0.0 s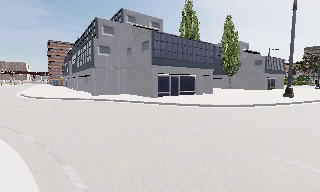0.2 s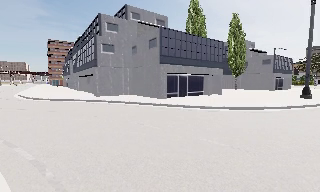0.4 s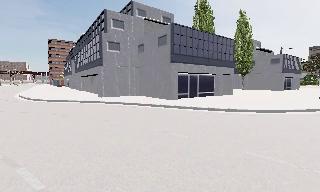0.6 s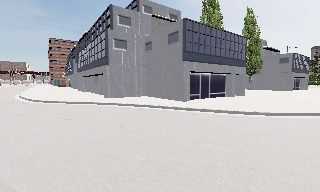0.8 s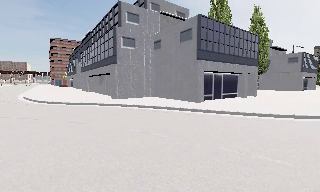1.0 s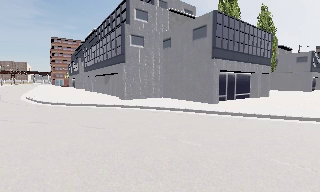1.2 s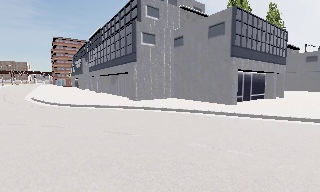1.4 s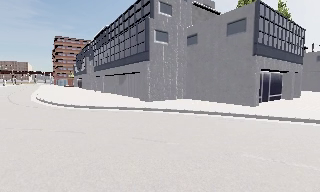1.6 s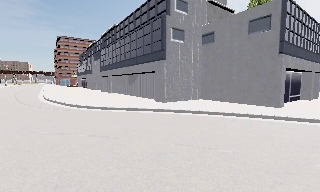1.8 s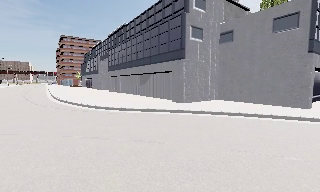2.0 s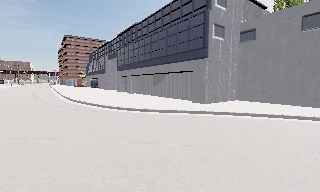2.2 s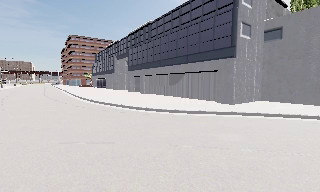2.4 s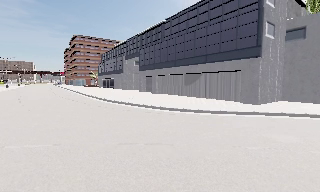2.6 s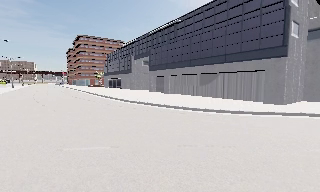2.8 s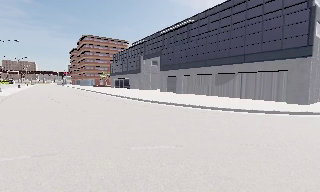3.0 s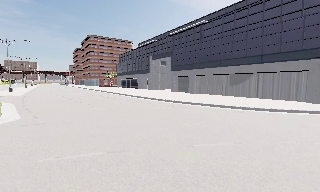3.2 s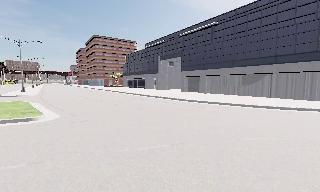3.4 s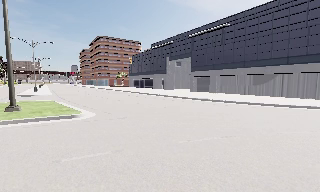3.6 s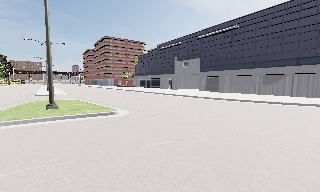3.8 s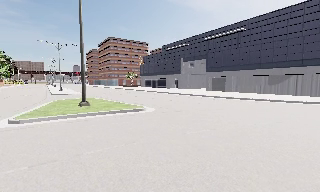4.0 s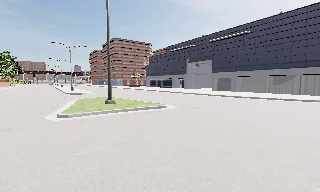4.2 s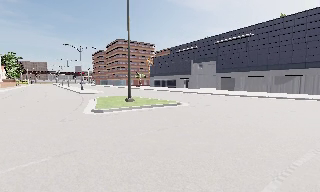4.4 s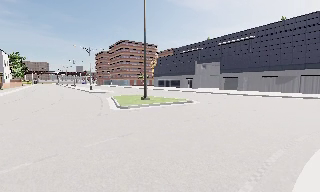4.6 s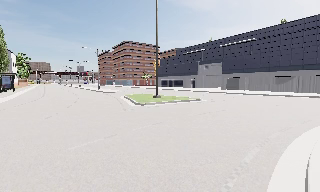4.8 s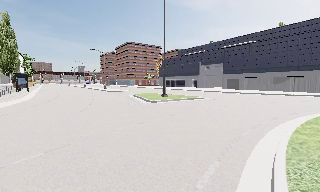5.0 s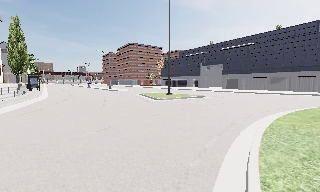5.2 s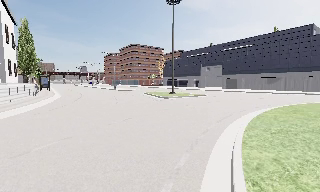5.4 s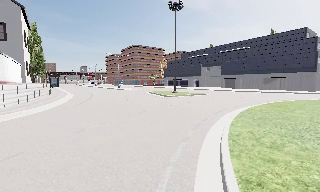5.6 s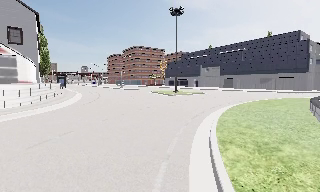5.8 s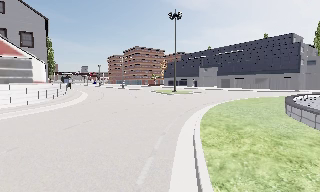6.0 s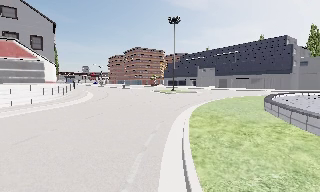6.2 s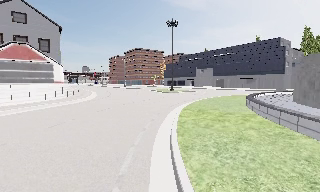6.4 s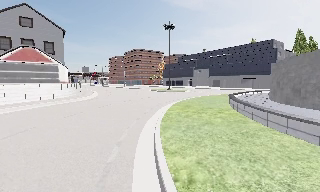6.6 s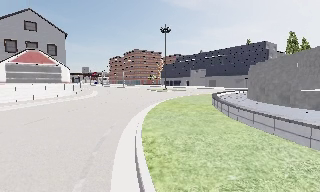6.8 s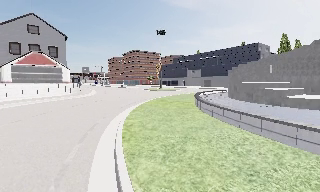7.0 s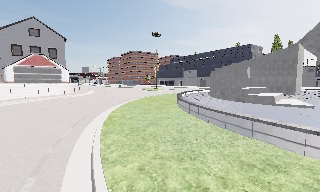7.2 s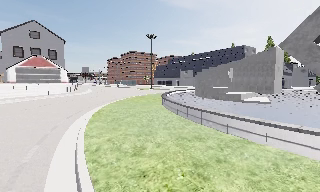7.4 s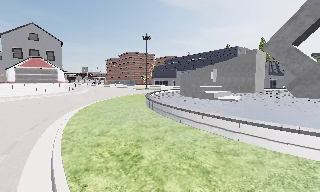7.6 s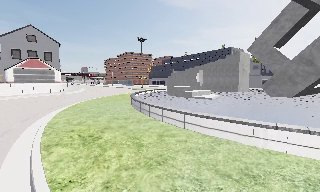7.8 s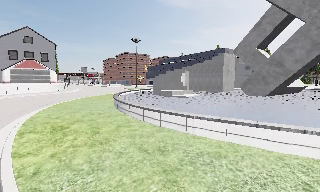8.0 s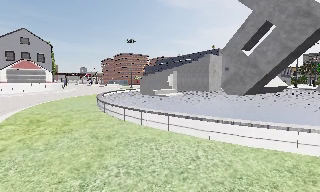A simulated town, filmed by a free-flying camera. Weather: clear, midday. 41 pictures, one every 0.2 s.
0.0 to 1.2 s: The camera travels to its left and forward, about 7 m, so close, fixed things drift to the right.
1.2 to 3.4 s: The camera travels to its left, about 16 m, so close, fixed things drift to the right.
3.4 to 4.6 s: The camera travels to its left and backward, about 10 m, so close, fixed things drift to the right.
4.6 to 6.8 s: The camera travels backward, about 18 m, so what stands in front gets smaller.
6.8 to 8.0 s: The camera travels to its right and backward, about 10 m, so close, fixed things drift to the left.
The film runs forward here.
